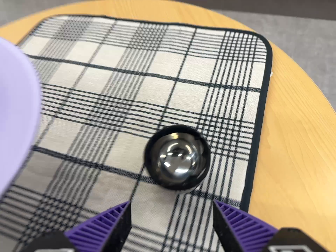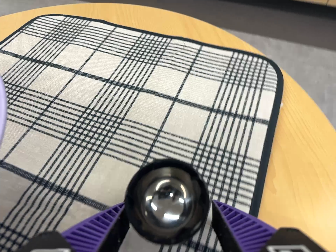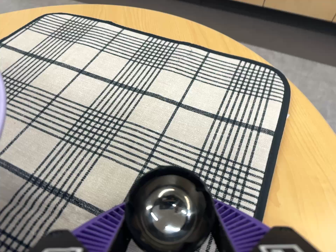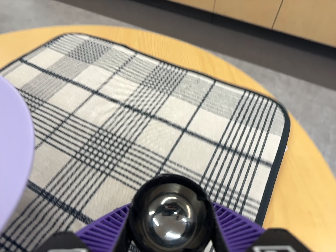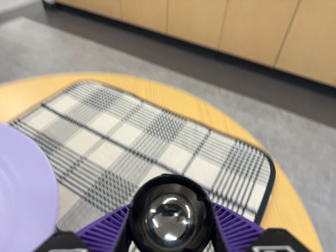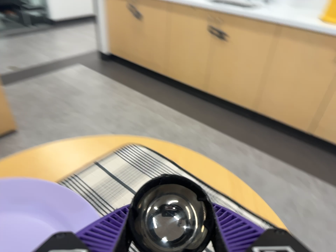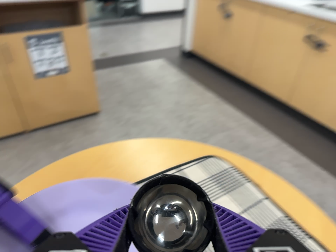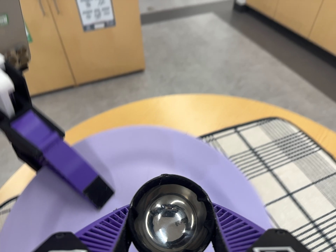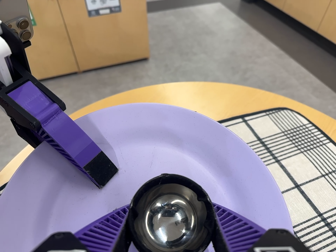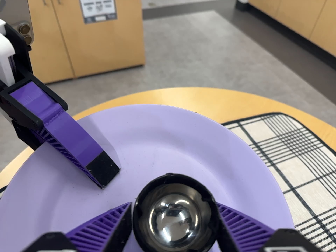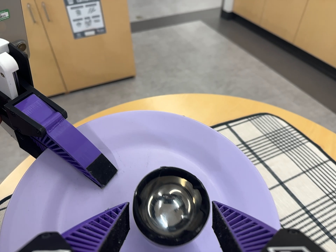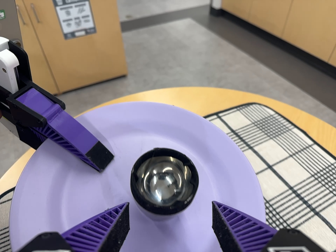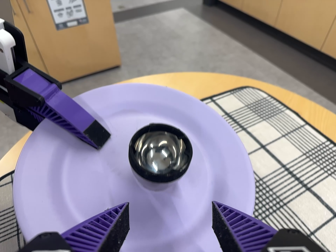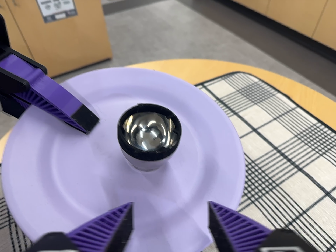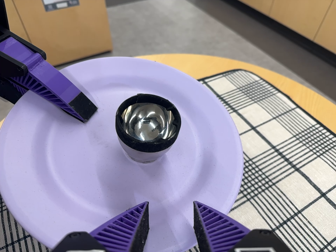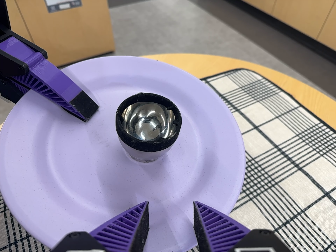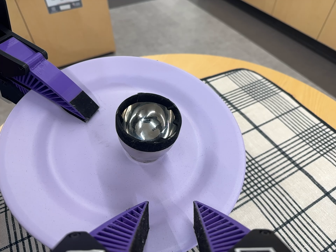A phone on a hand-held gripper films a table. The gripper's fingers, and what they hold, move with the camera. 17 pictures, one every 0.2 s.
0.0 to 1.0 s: The camera travels toward the top of its view and backward, about 14 cm, so close, fixed things drift downward. Its aim tips toward the top of its view by about 25 degrees, and the scene shifts downward. It rolls about its line of sight by about 20 degrees, and the scene rotates clockwise.
1.0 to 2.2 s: The camera pans to its left by about 20 degrees. It travels to its left and forward, about 10 cm, so close, fixed things drift to the right. It rolls about its line of sight by about 10 degrees, and the scene rotates clockwise.
2.2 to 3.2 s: The camera shifts only a little, or ends up much as it began.
The film runs backward here.
